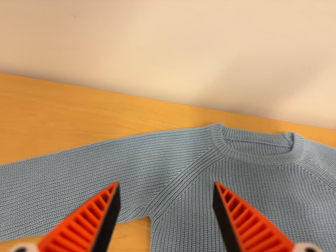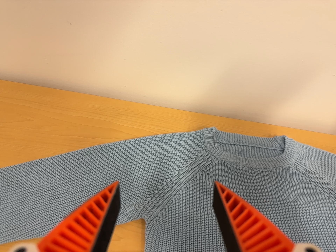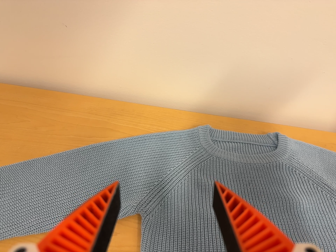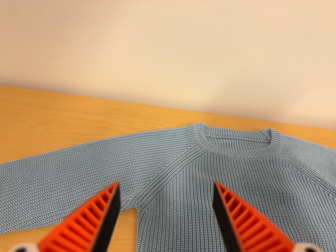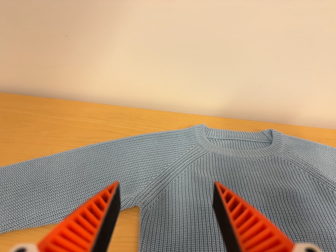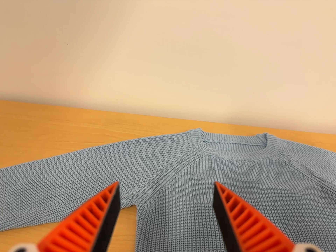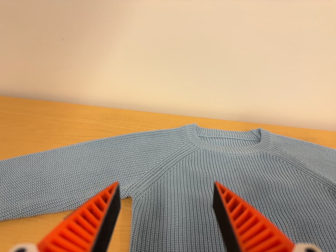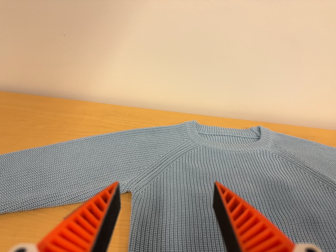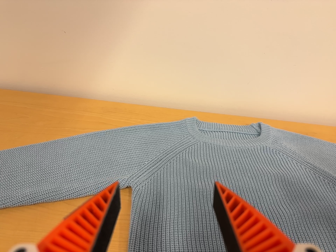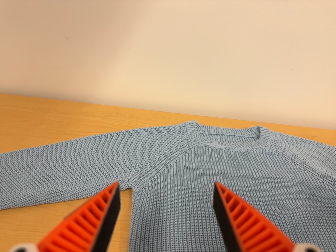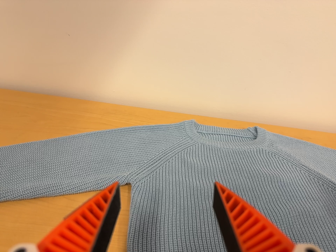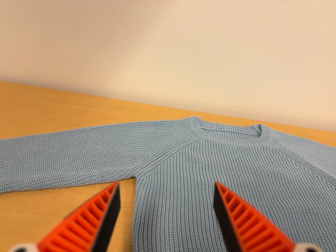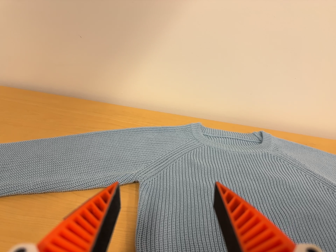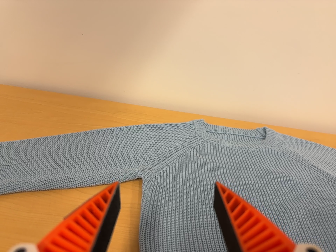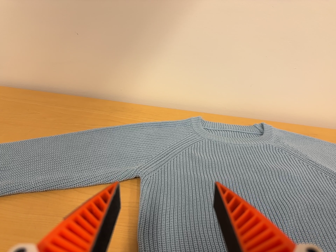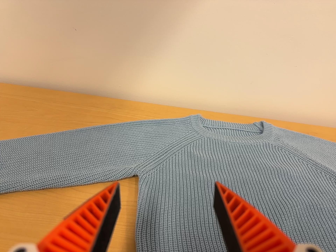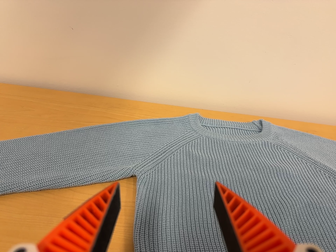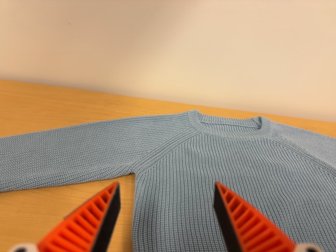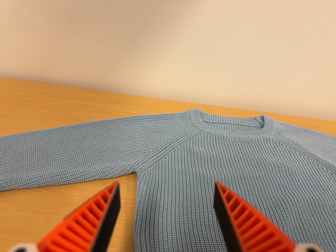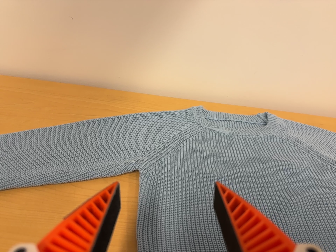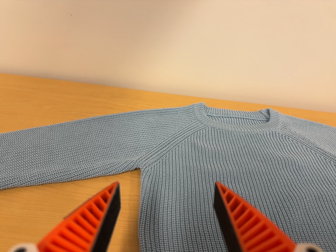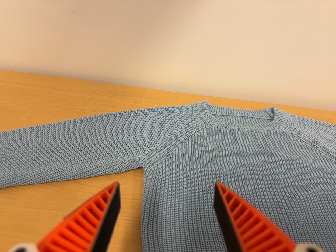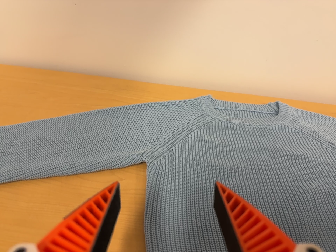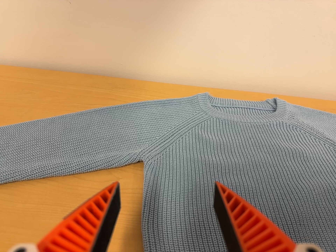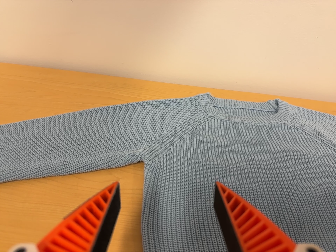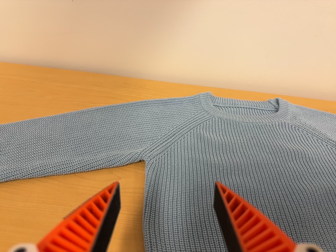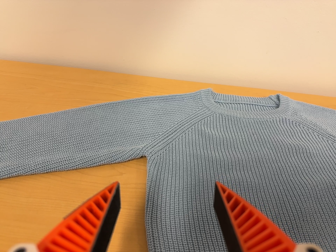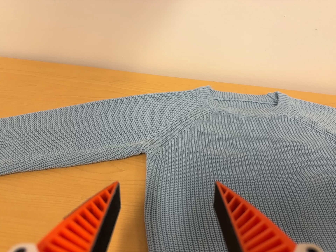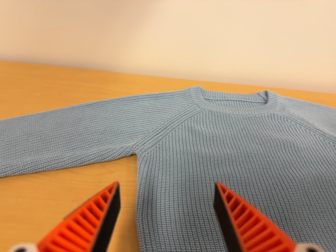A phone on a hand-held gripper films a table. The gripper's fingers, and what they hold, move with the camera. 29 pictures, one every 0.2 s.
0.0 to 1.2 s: The camera travels toward the bottom of its view and backward, about 12 cm. Its aim tips toward the top of its view by about 10 degrees.
1.2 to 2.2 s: The camera travels toward the bottom of its view, about 5 cm.
2.2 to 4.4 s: The camera shifts only a little, or ends up much as it began.
4.4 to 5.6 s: The camera keeps its place and its aim.
The film runs forward here.
